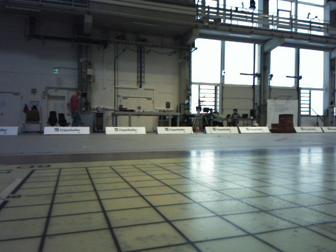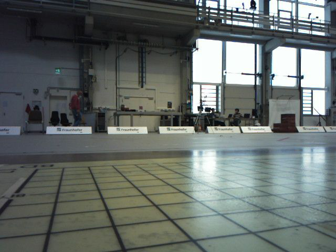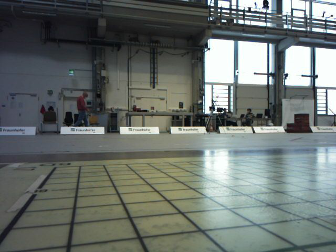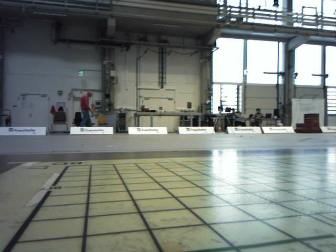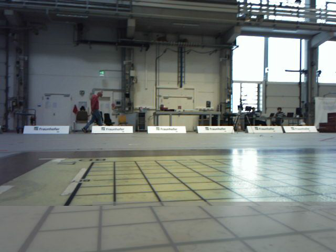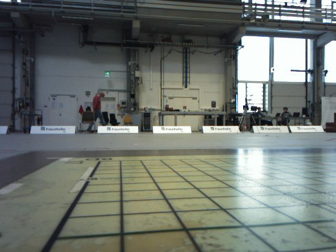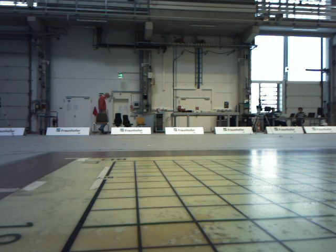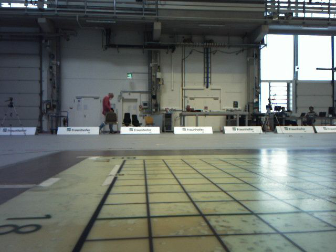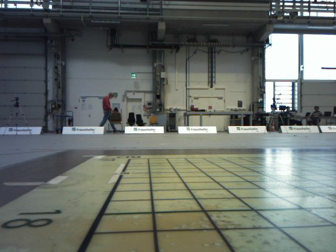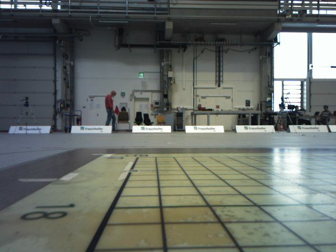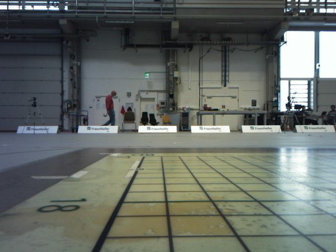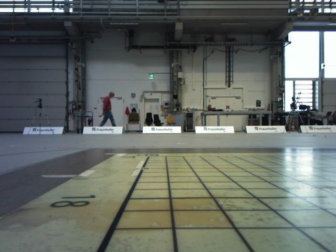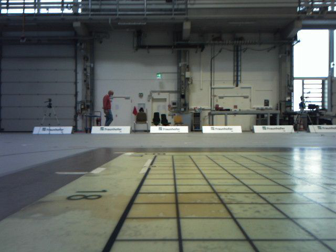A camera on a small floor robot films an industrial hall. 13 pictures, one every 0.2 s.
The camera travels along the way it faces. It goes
backward.
0.0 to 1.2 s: The camera swings to its left by about 10 degrees, and the scene slides to the right. It travels backward, about 0.2 m, so what stands in front gets smaller.
1.2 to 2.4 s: The camera travels backward, about 0.2 m, so what stands in front gets smaller.
The film runs backward here.
